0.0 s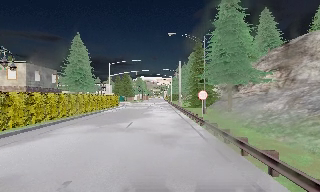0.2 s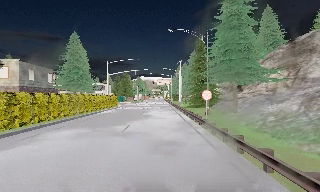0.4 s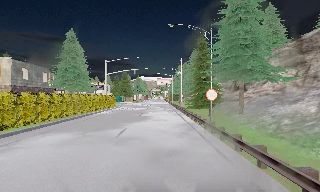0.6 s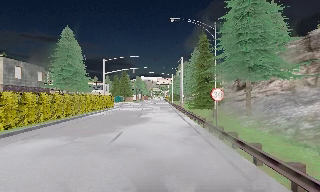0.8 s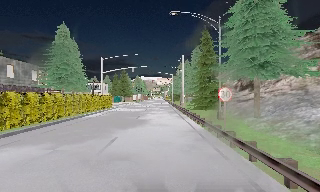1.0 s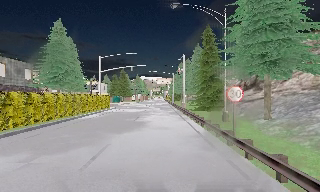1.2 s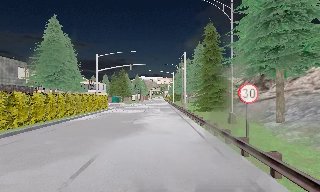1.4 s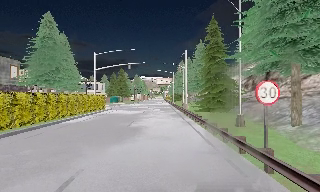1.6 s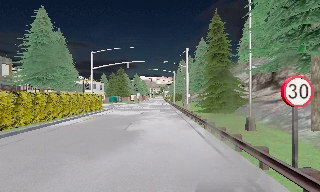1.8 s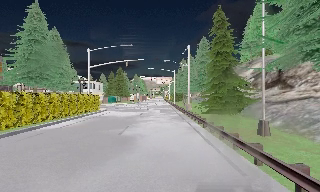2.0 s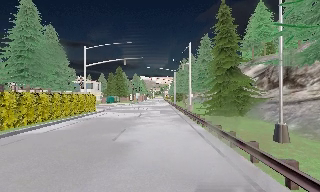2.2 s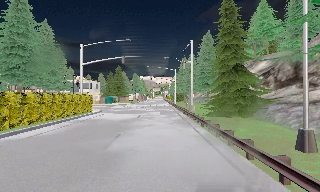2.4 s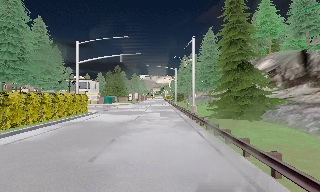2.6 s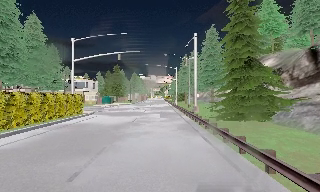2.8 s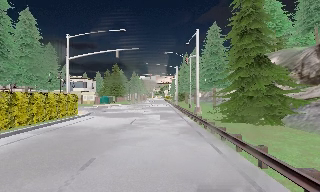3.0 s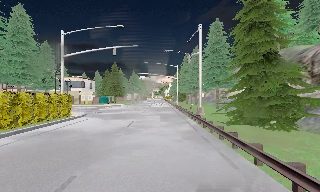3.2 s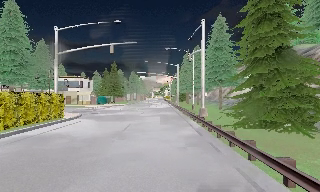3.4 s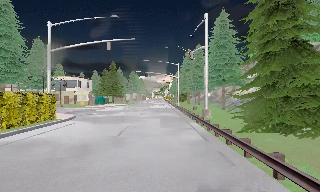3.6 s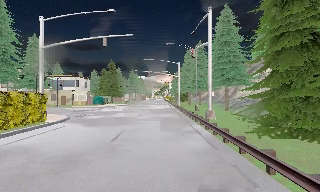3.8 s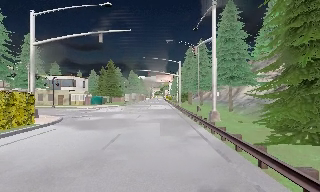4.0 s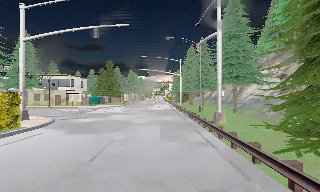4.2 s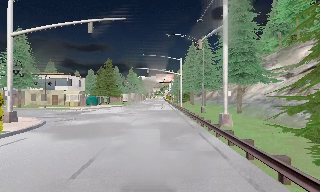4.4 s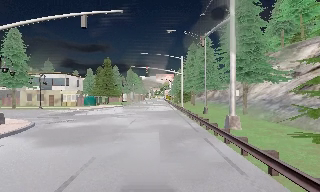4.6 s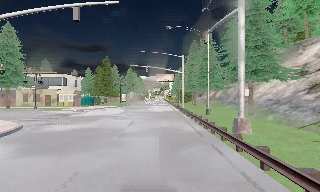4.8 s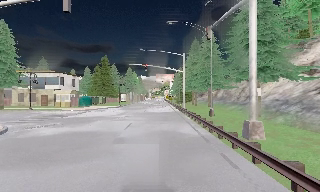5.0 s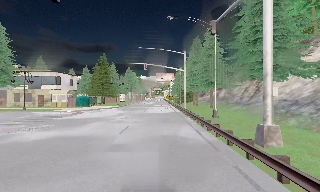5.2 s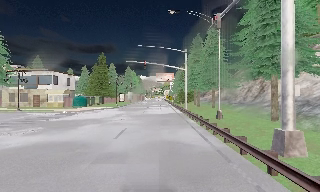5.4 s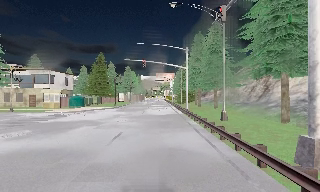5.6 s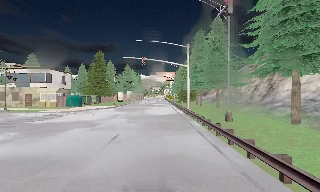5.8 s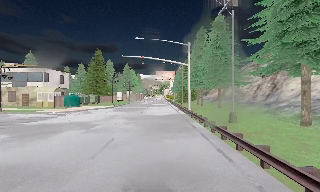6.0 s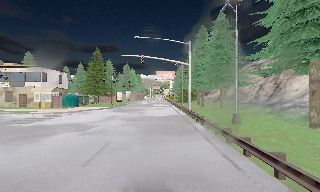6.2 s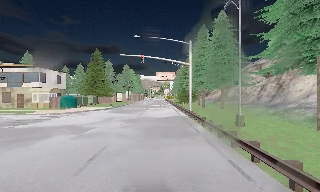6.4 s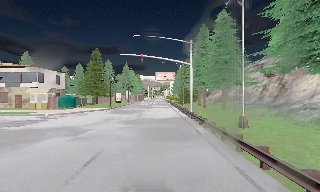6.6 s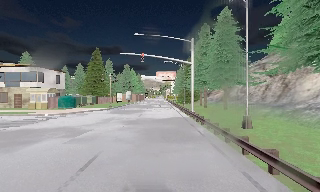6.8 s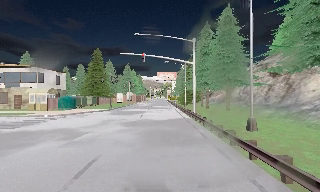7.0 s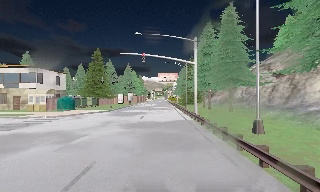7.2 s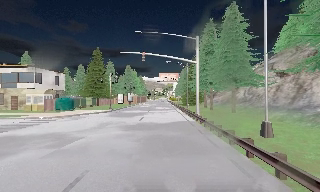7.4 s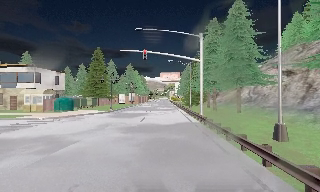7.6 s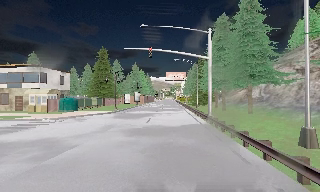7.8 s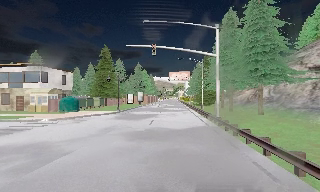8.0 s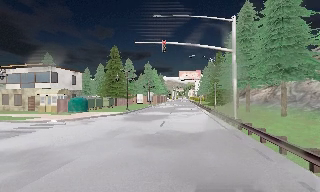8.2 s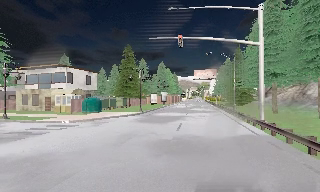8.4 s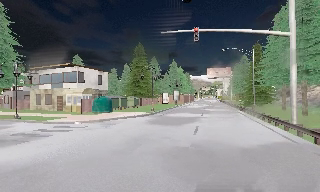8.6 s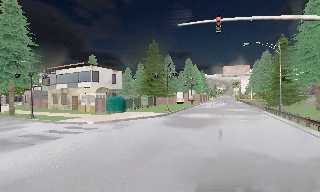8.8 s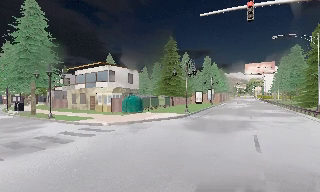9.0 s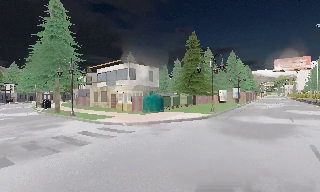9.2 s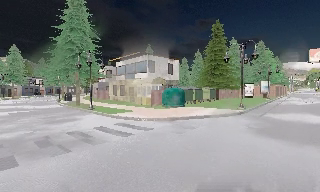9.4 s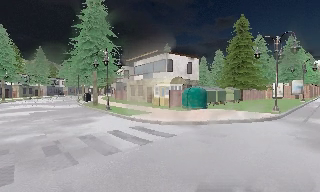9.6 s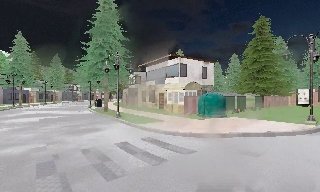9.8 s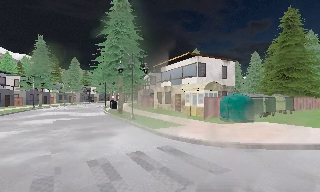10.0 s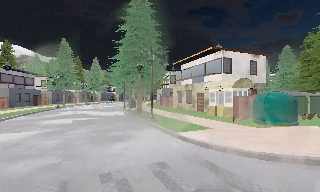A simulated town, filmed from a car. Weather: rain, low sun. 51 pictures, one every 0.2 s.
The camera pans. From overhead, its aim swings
counterclockwise.
The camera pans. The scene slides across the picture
to the right.
0.0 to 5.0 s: The camera travels forward, about 25 m, so what stands in front looms larger.
5.0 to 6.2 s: The camera travels forward, about 3.5 m, so what stands in front looms larger. It loses speed.
6.2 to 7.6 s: The camera travels forward, about 3 m, so what stands in front looms larger. It gains speed.
7.6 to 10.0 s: The scene slides to the right, as the camera pans about 60 degrees to its left. It travels forward, about 11 m.
The film runs forward here.
